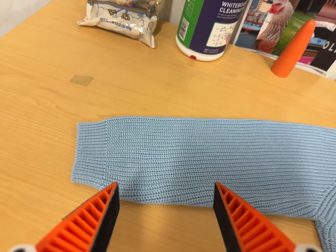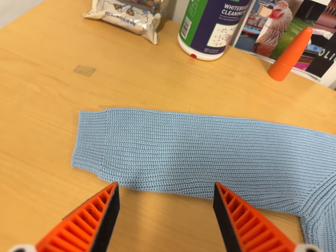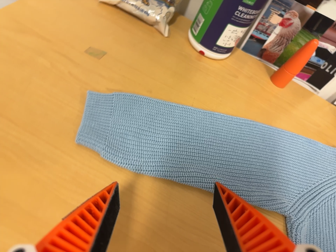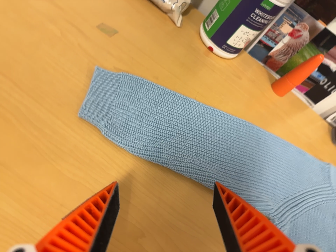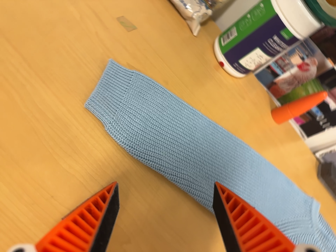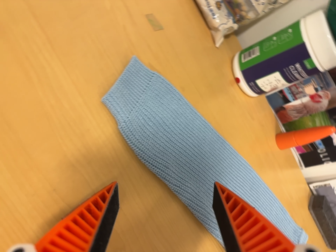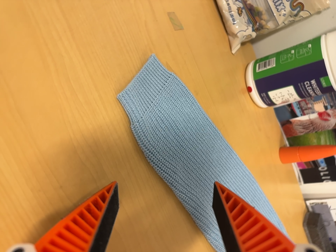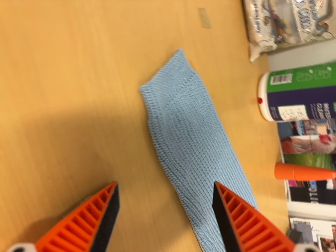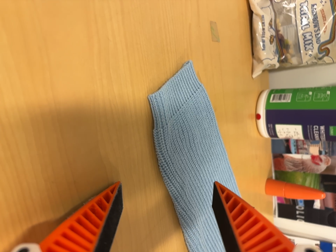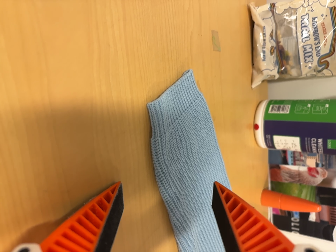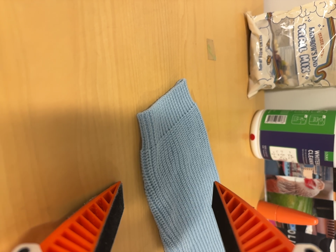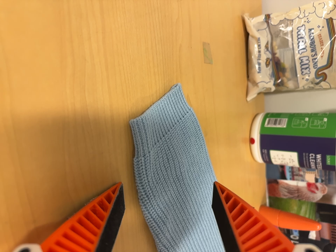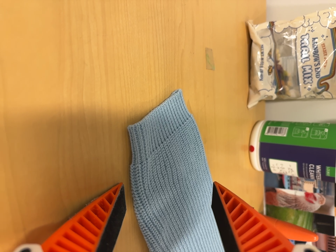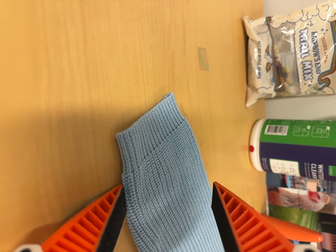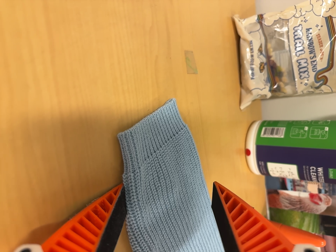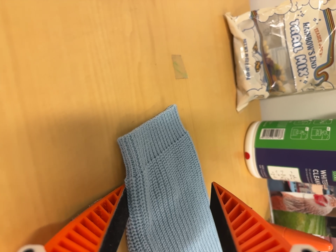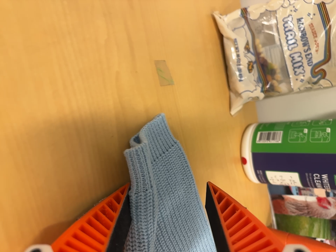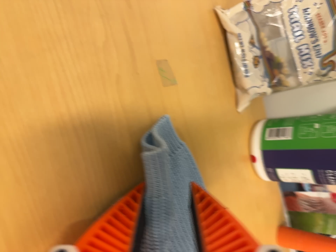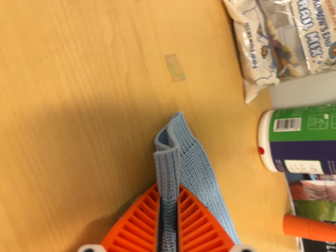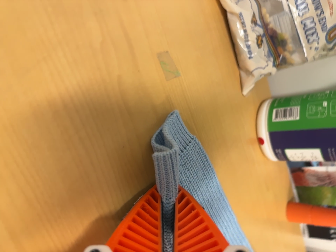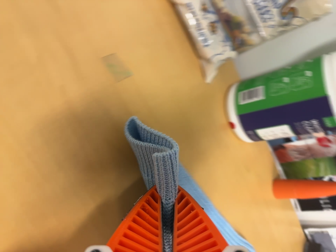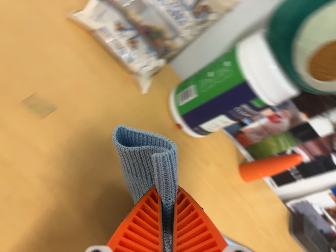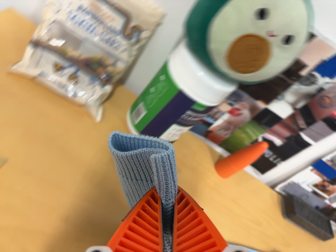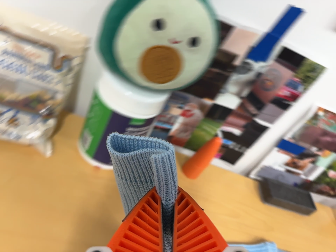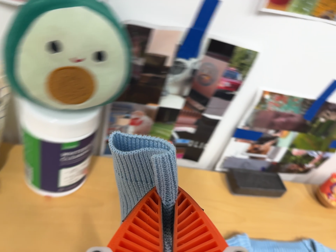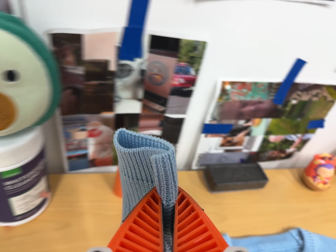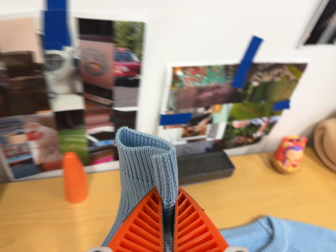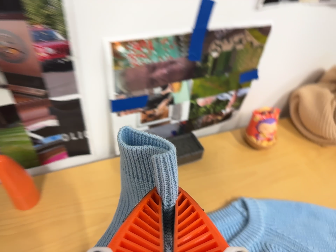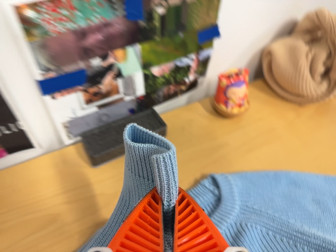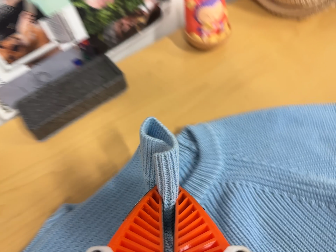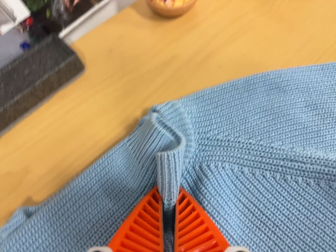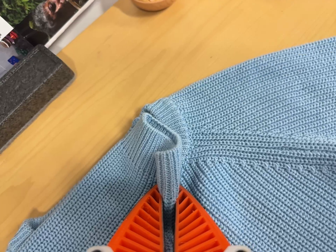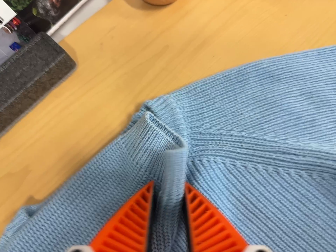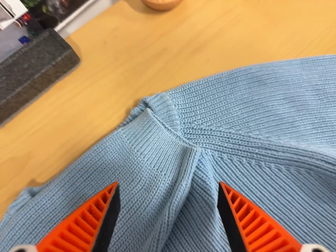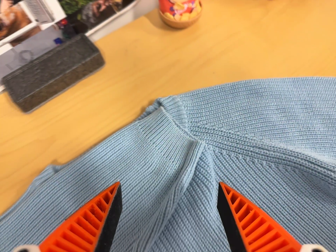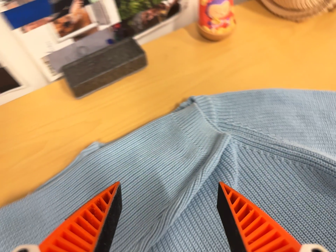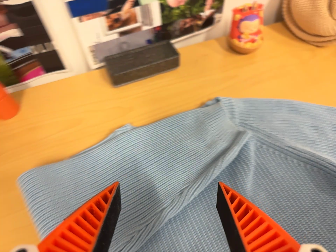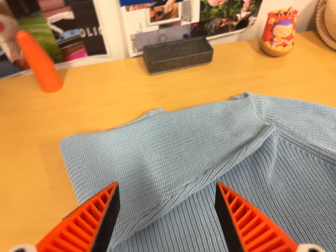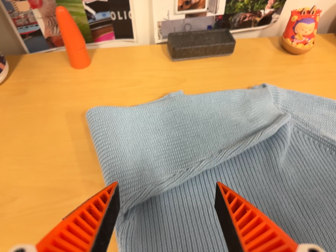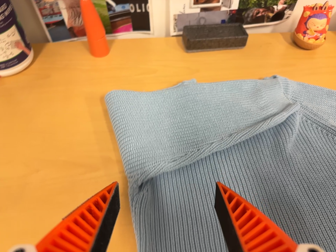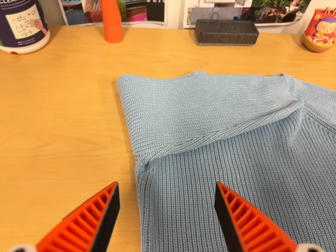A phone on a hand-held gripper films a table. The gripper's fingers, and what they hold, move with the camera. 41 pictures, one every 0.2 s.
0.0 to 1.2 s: The camera pans to its right by about 10 degrees. It travels to its left, about 10 cm. It rolls about its line of sight by about 45 degrees, and the scene rotates clockwise.
1.2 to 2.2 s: The camera rolls about its line of sight by about 20 degrees, and the scene rotates clockwise.
2.2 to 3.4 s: The camera travels forward, to its right and toward the top of its view, about 12 cm, so what stands in front looms larger. It rolls about its line of sight by about 10 degrees, and the scene rotates counterclockwise.
3.4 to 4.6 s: The camera travels to its right, about 26 cm, so close, fixed things drift to the left. It rolls about its line of sight by about 55 degrees, and the scene rotates counterclockwise.
4.6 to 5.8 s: The camera travels to its right and forward, about 40 cm, so close, fixed things drift to the left. Its aim tips toward the bottom of its view by about 25 degrees, and the scene shifts upward. It rolls about its line of sight by about 45 degrees, and the scene rotates counterclockwise.
5.8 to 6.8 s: The camera travels to its right, about 5 cm, so close, fixed things drift to the left.
6.8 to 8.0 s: The camera pans to its left by about 10 degrees. It travels toward the bottom of its view, backward and to its left, about 26 cm. Its aim tips toward the top of its view by about 10 degrees. It rolls about its line of sight by about 30 degrees, and the scene rotates clockwise.
The film runs forward here.
